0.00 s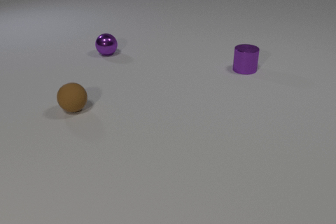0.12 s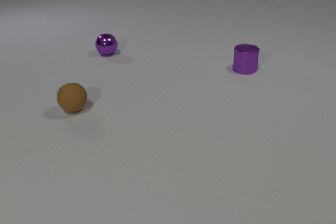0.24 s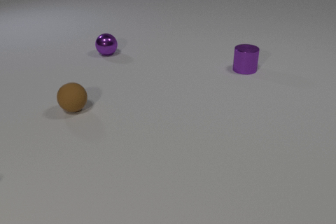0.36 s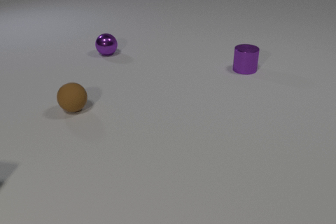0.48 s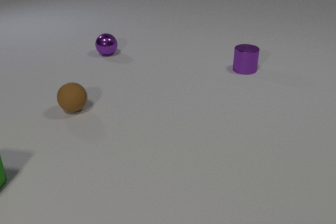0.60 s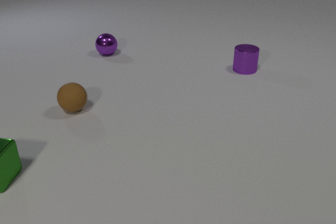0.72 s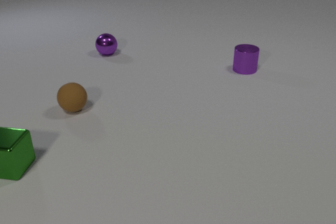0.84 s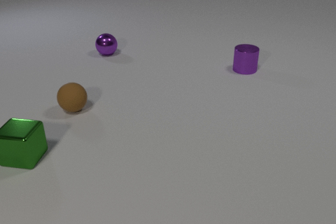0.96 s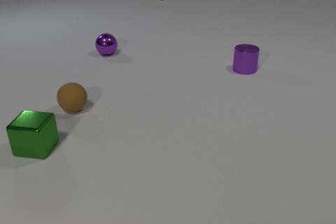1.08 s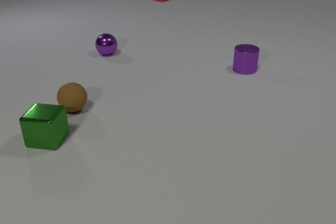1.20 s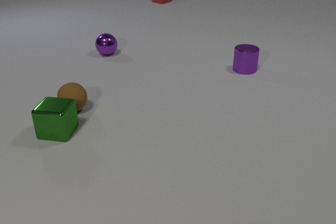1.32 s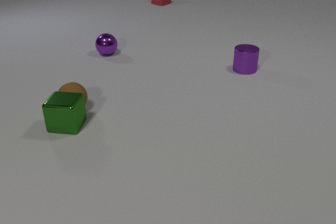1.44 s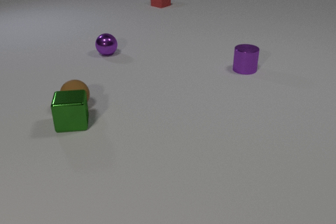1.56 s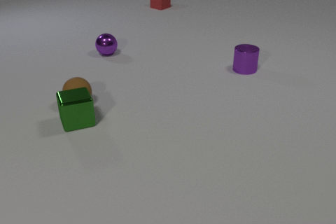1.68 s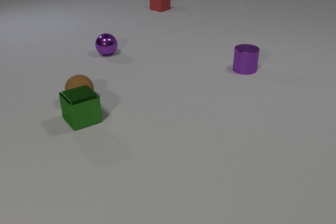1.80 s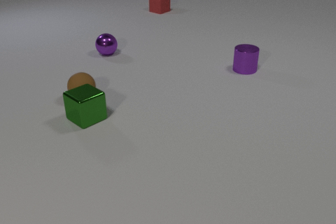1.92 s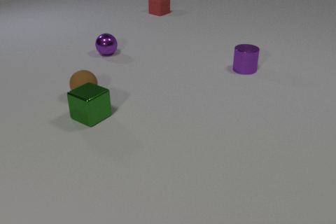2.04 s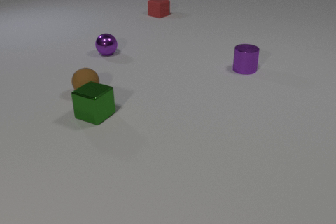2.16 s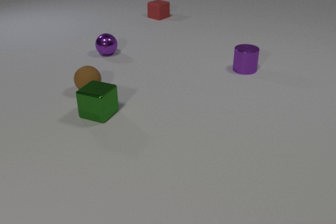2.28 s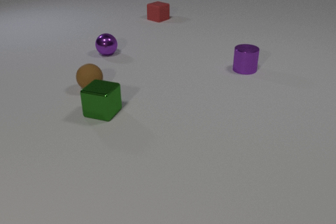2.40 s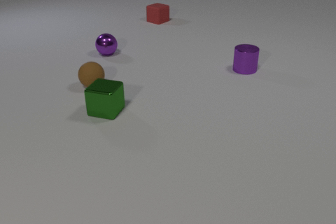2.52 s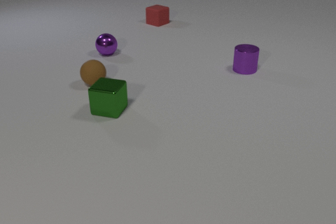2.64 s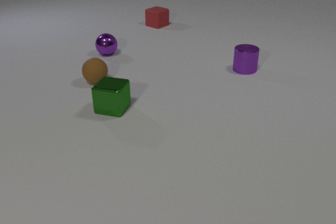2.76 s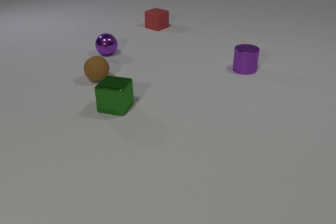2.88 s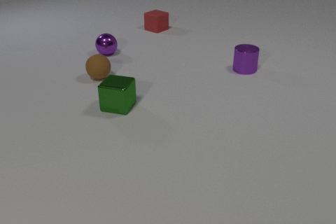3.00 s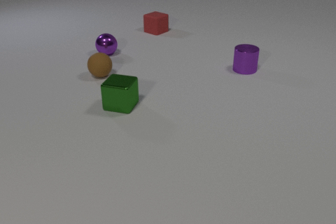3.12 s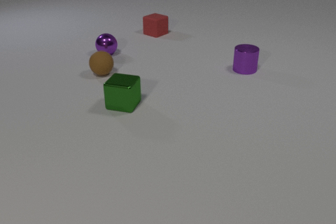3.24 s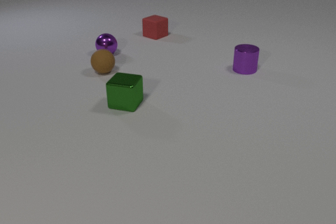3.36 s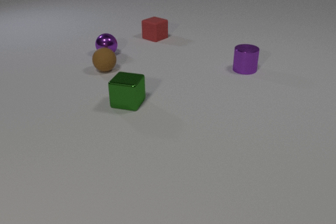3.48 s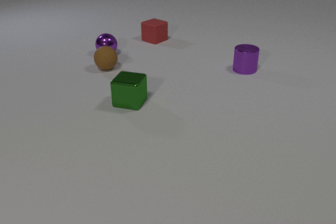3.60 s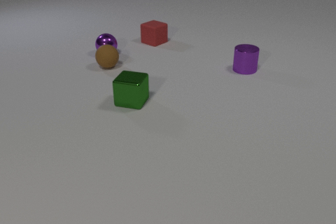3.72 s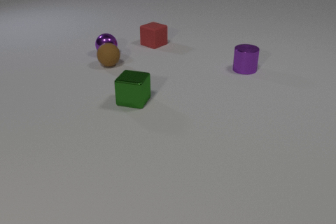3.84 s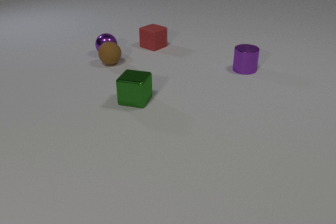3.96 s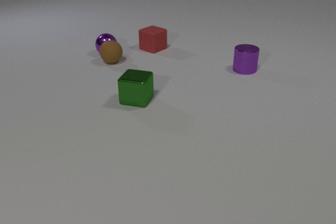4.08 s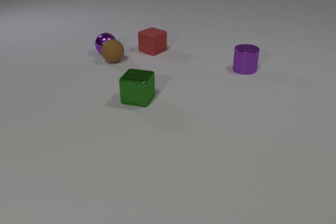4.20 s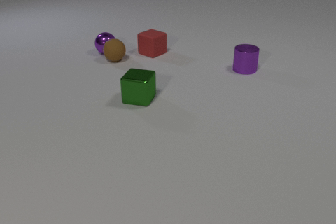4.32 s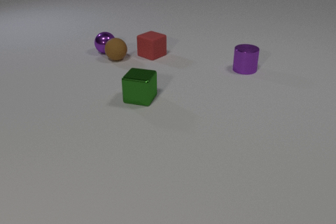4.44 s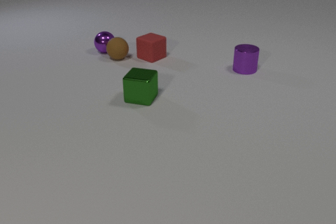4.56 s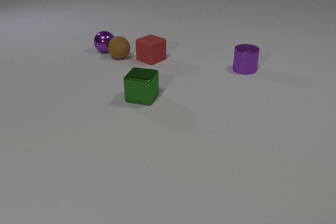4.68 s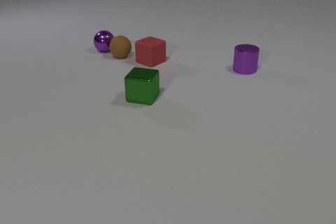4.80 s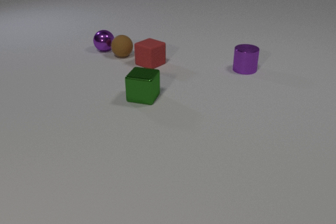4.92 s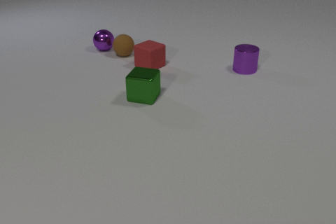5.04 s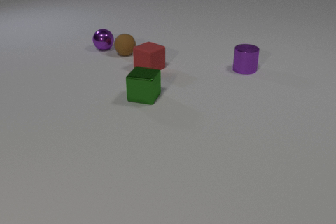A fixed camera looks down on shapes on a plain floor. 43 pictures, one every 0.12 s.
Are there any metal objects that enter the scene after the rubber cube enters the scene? no.
How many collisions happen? 2.
Are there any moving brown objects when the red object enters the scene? no.
0.00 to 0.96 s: The green metal cube comes in at the left edge, slides to the right and away from the camera. The red rubber cube comes in at the top edge, slides toward the camera.
0.96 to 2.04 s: The green metal cube slides to the right and away from the camera, spins counterclockwise seen from above by about 75 degrees, its near face sliding to the right. The brown rubber sphere rolls away from the camera and to the right. The red rubber cube slides toward the camera. The green metal cube and the brown rubber sphere collide.
2.04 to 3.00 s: The green metal cube slides to the right and away from the camera. The brown rubber sphere rolls away from the camera. The red rubber cube slides toward the camera.
3.00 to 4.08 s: The green metal cube slides to the right and away from the camera. The brown rubber sphere rolls away from the camera. The red rubber cube slides toward the camera. The brown rubber sphere and the purple metal sphere collide.
4.08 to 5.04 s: The green metal cube slides to the right. The brown rubber sphere rolls away from the camera and to the right. The red rubber cube slides toward the camera. The purple metal sphere rolls away from the camera.
